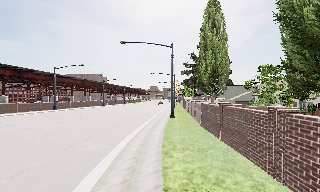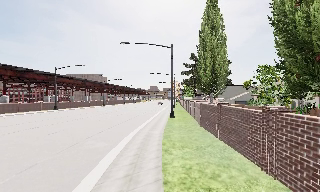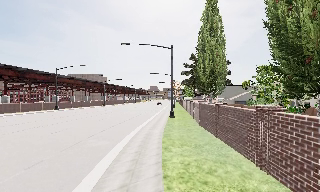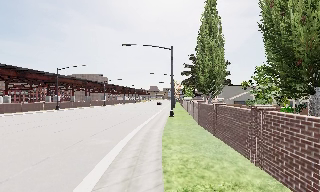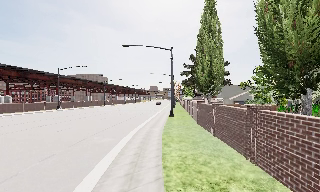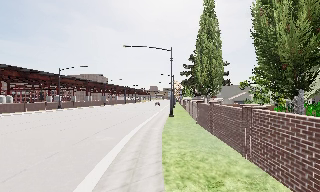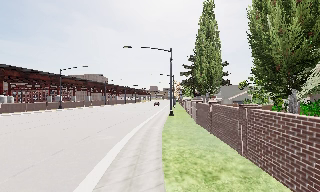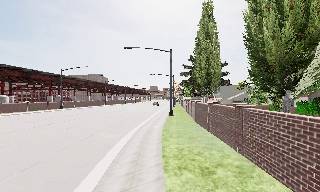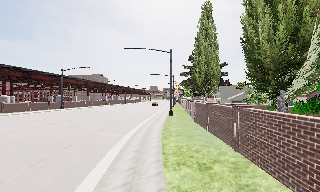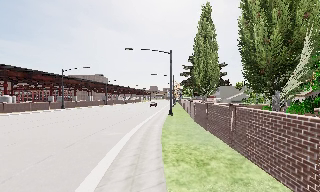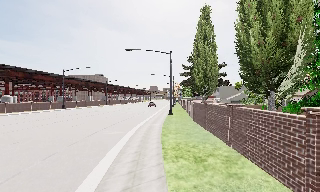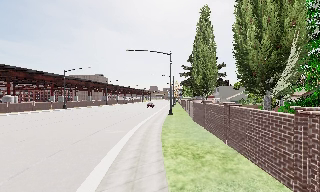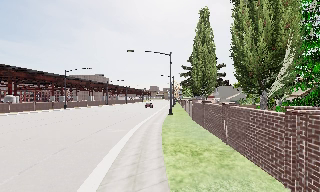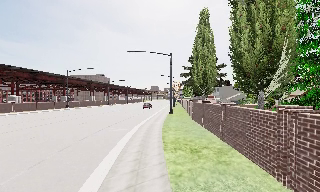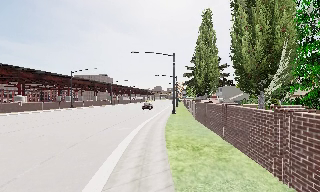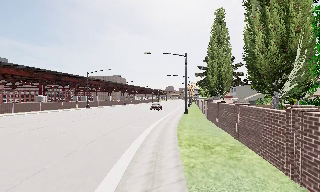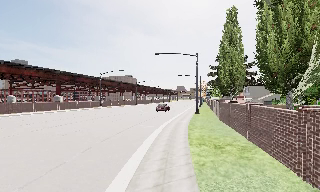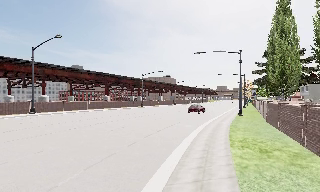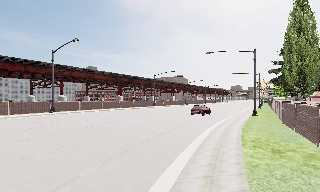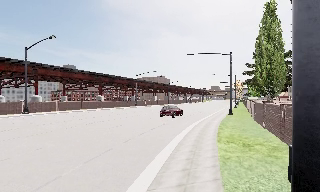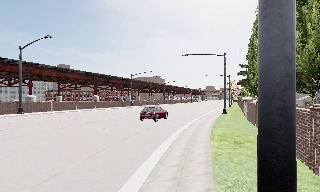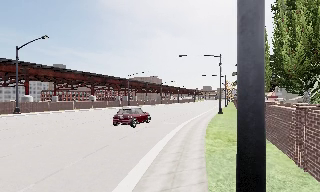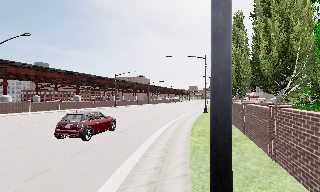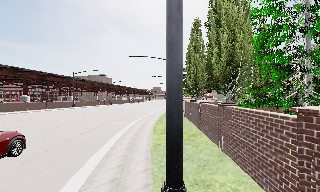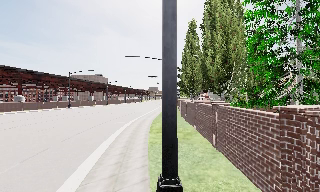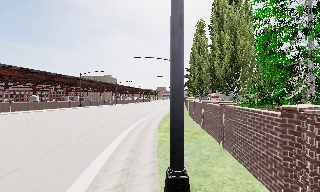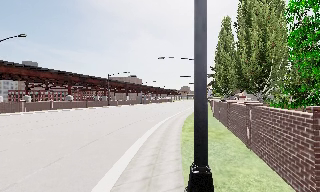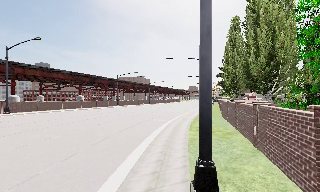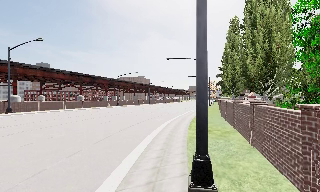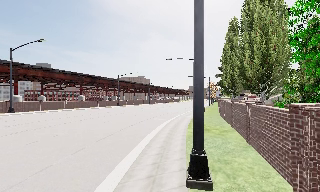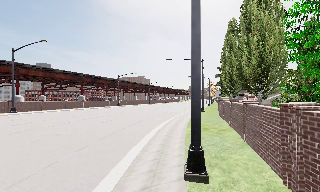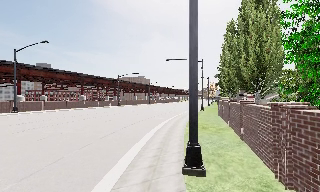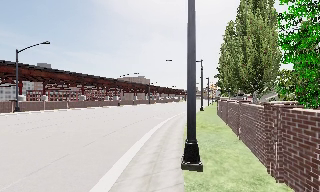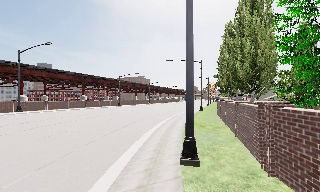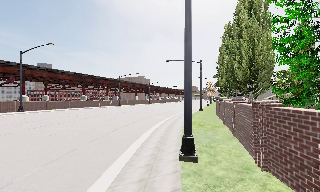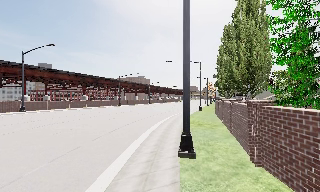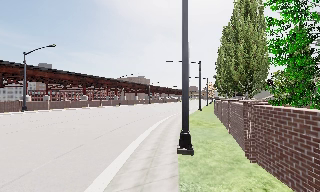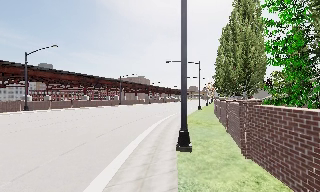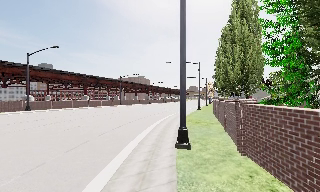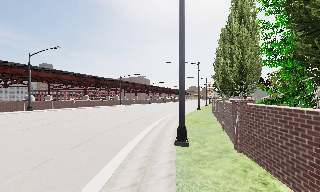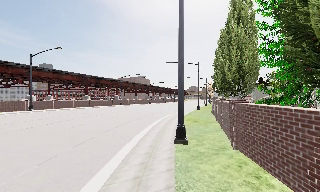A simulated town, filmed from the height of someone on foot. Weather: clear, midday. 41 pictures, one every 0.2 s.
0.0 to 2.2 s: The camera travels backward, about 4 m, so what stands in front gets smaller.
2.2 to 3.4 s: The scene slides to the right, as the camera pans about 25 degrees to its left. It travels backward, about 2 m, so what stands in front gets smaller.
3.4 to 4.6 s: The scene slides to the left, as the camera pans about 20 degrees to its right. It travels backward, about 2 m, so what stands in front gets smaller.
4.6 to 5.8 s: The scene slides to the right, as the camera pans about 15 degrees to its left. It travels backward, about 2 m, so what stands in front gets smaller.
5.8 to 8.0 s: The camera travels backward, about 4 m, so what stands in front gets smaller.
The film runs backward here.
